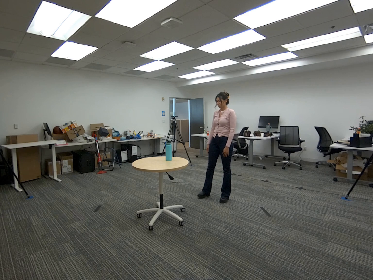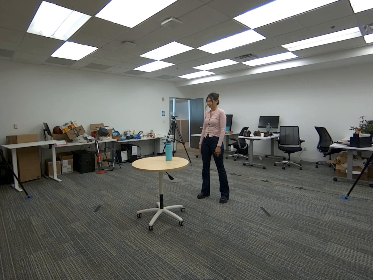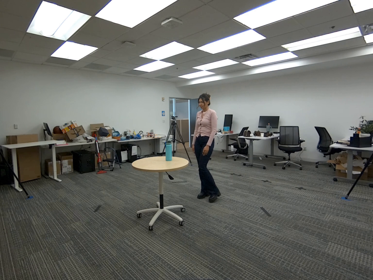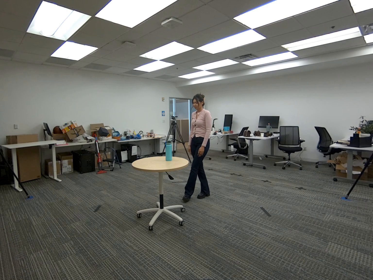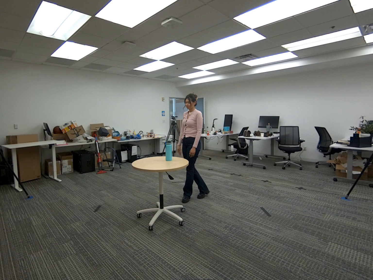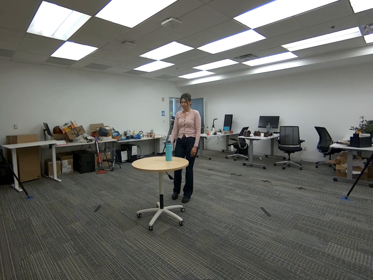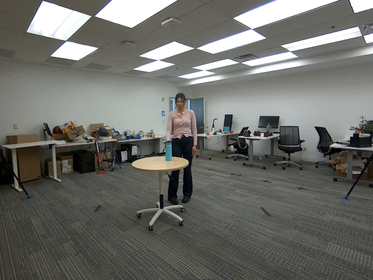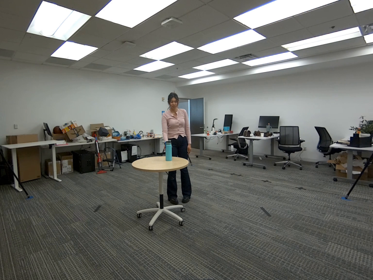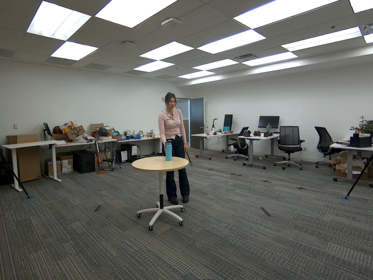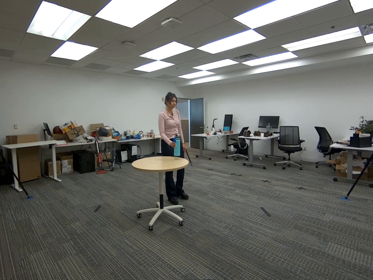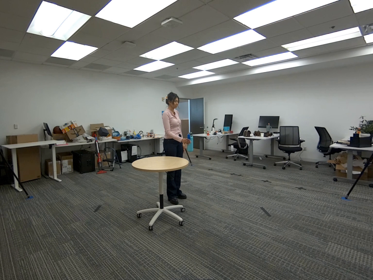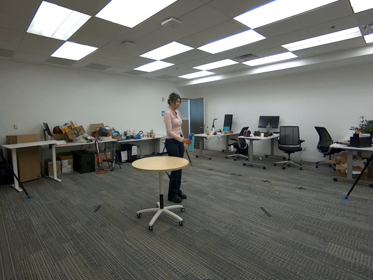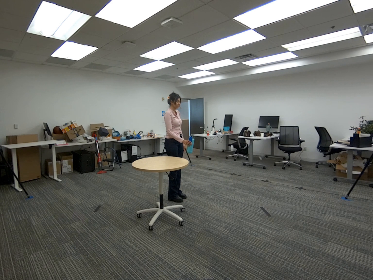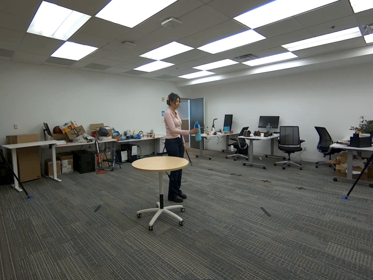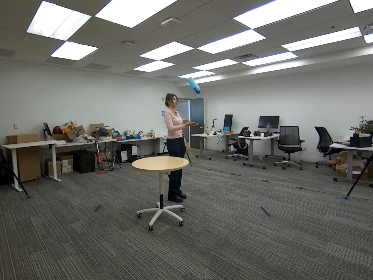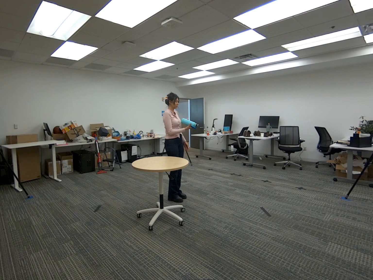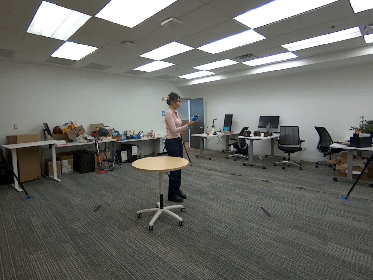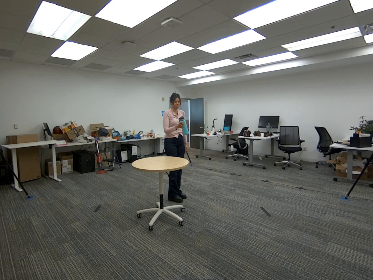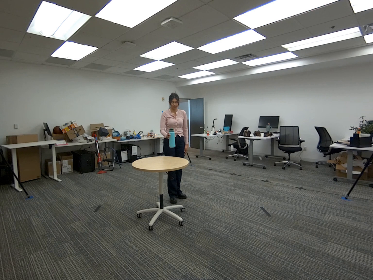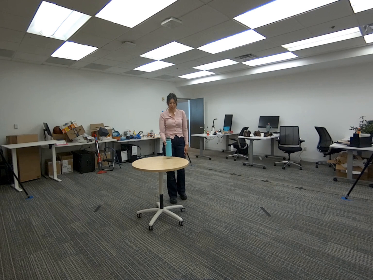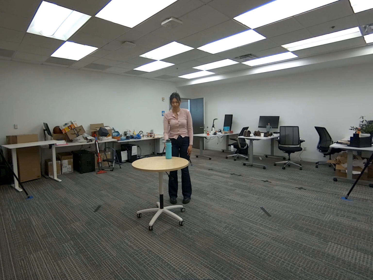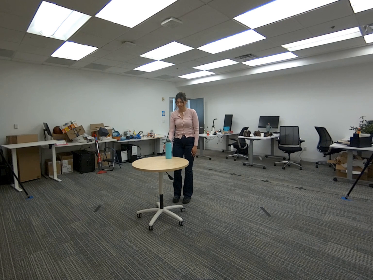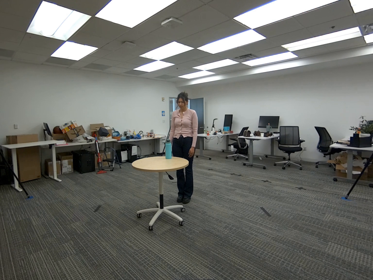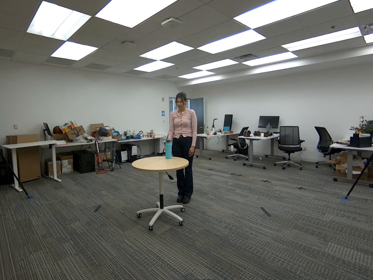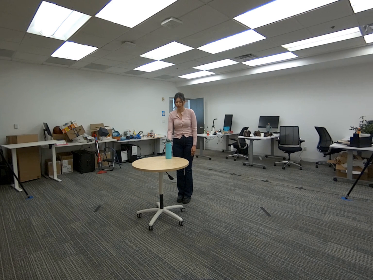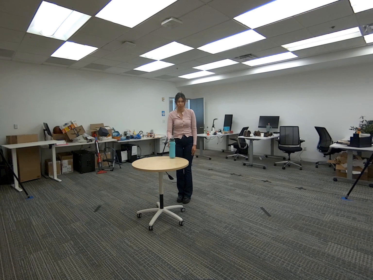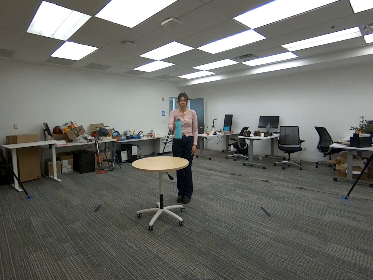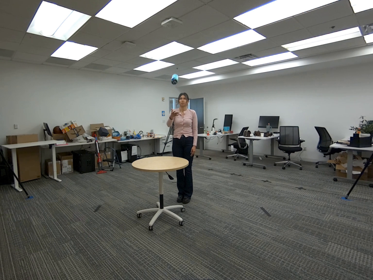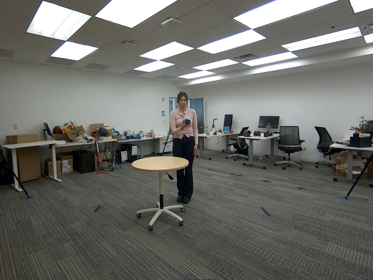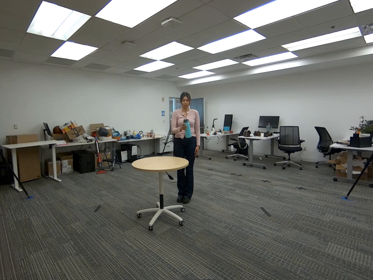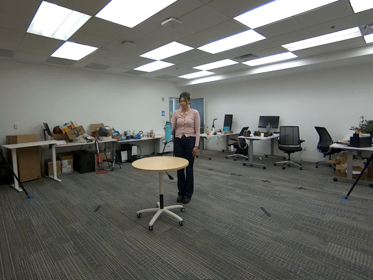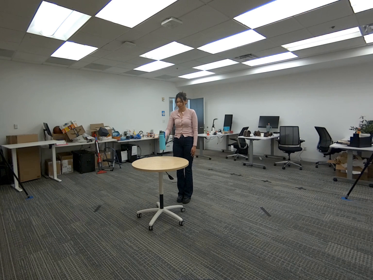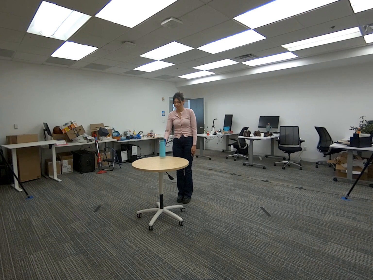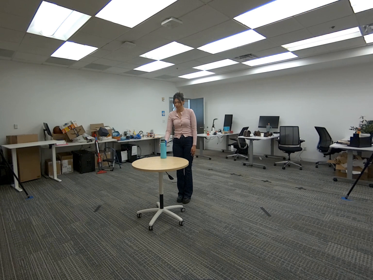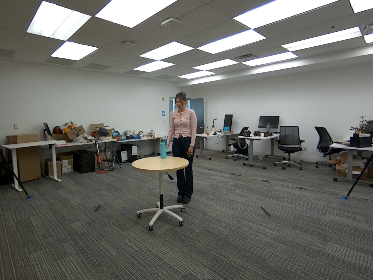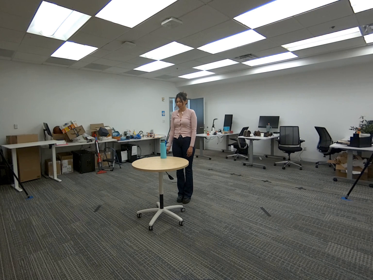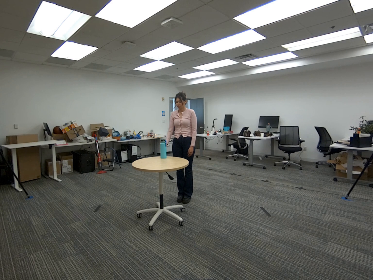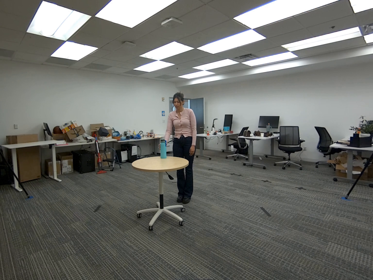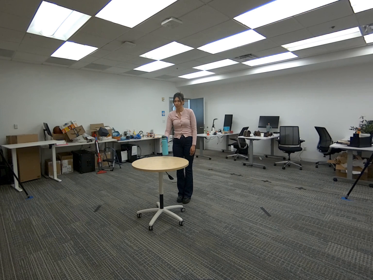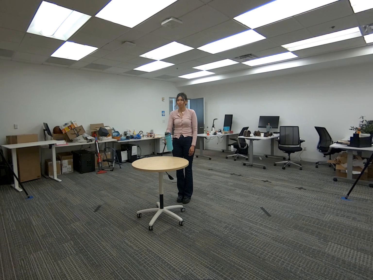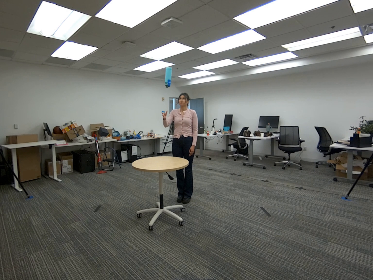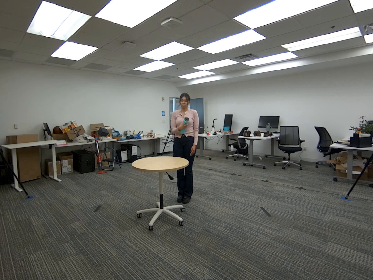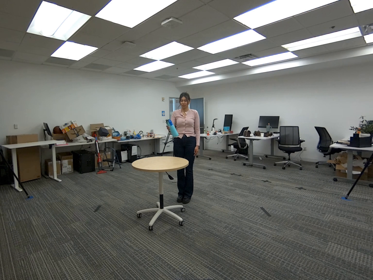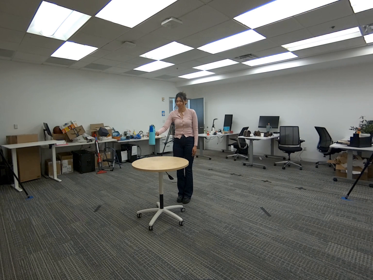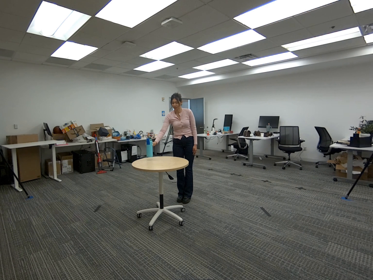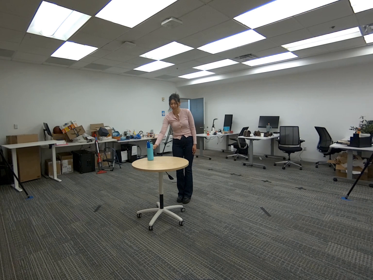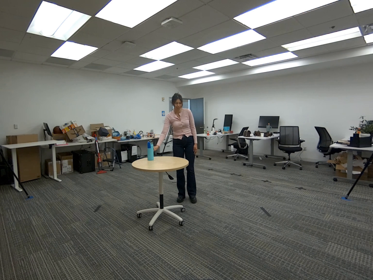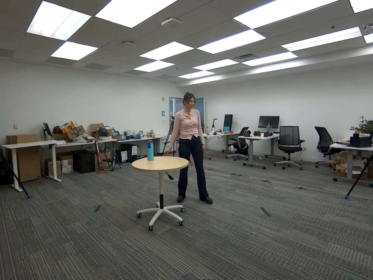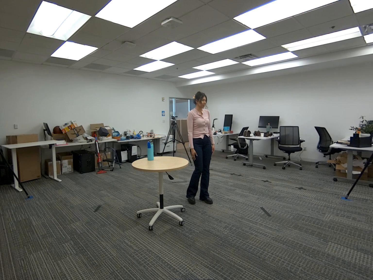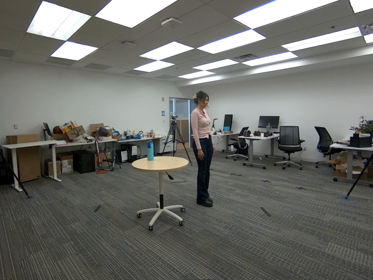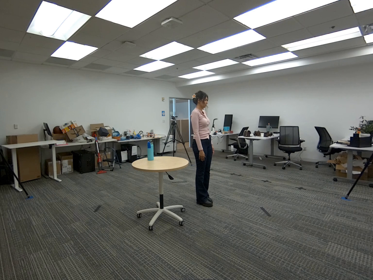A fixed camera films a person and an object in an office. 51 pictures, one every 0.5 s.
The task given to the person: Walk to the cyan water bottle on the round table. Pick it up with your right hand, flip it, and catch it with the same hand, then place it back on the table. Repeat the pick, flip, and place motion a few times, then place bottle back on the table when finish.
